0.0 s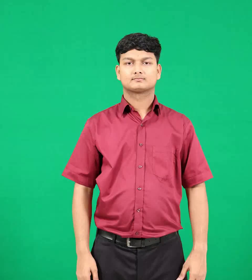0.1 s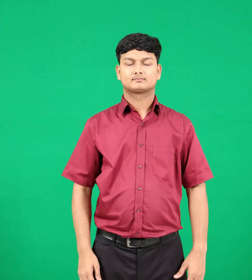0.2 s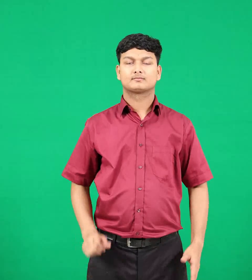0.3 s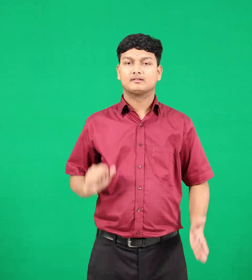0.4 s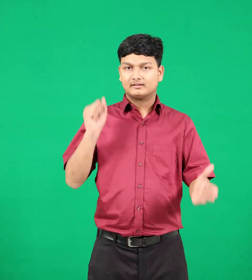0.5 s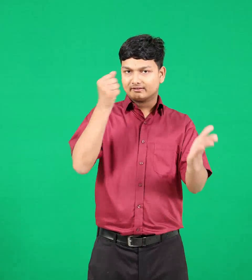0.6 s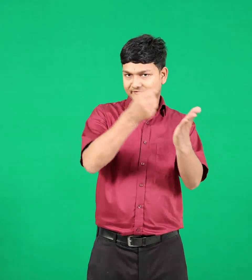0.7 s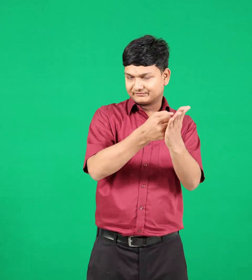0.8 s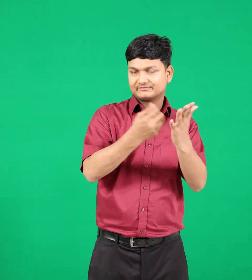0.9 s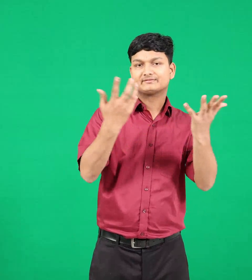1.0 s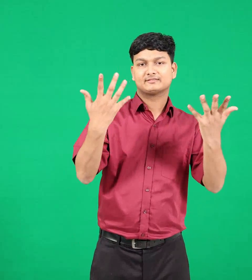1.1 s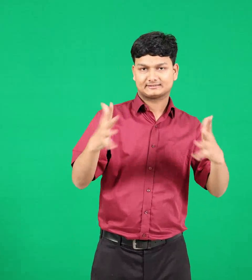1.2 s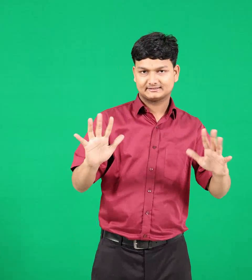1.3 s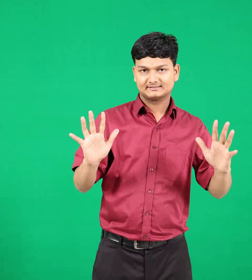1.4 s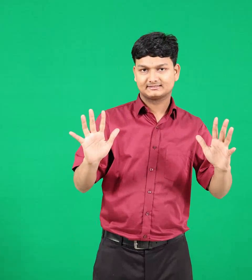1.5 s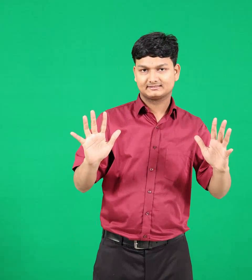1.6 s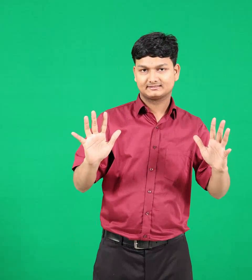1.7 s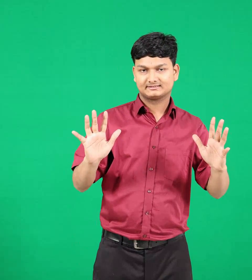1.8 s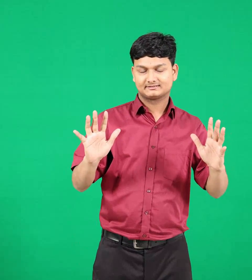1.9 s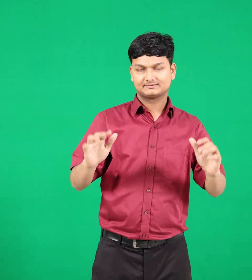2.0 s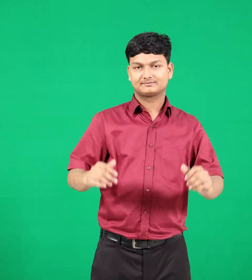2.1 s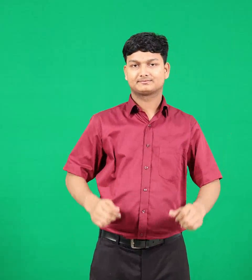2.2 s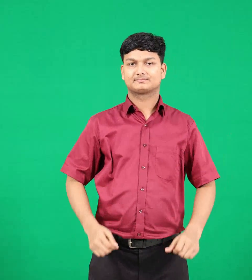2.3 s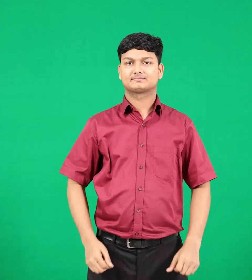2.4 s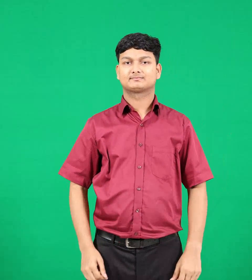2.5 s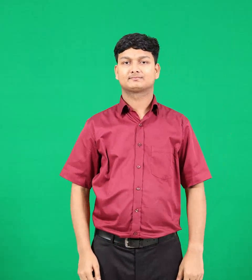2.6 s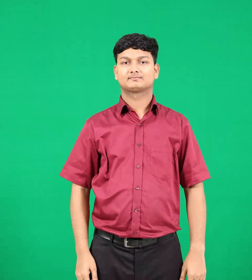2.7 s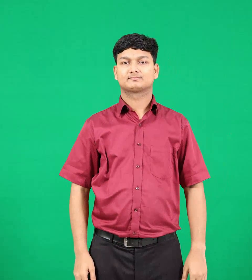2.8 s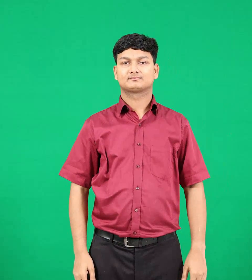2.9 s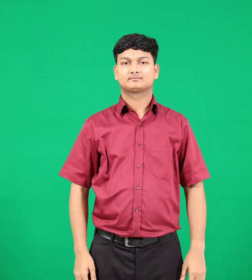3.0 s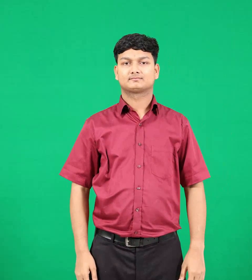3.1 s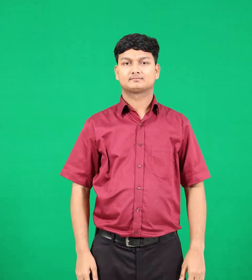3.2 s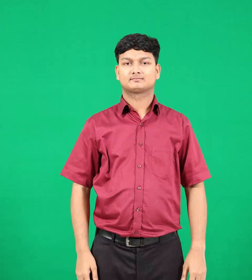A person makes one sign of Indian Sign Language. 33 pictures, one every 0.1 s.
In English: arrived
